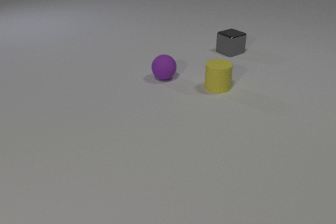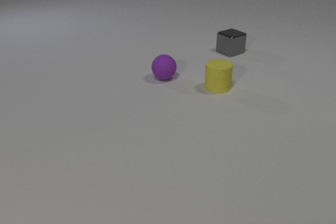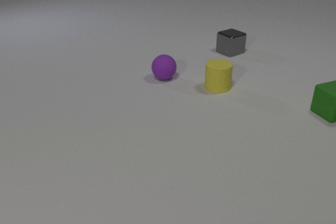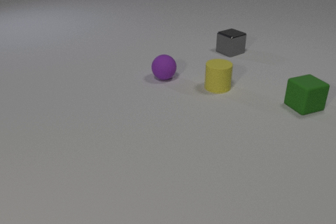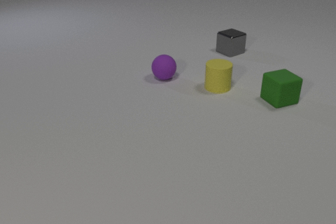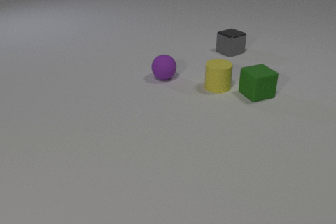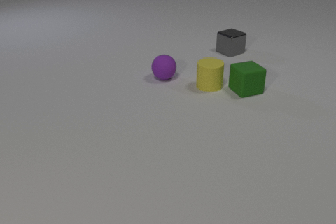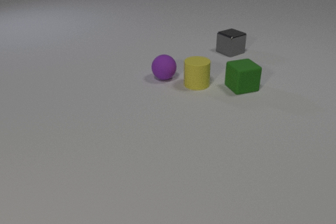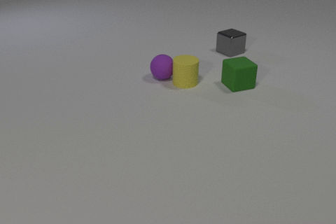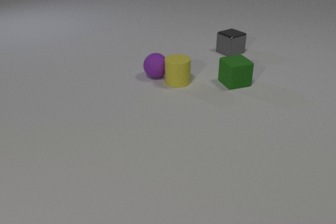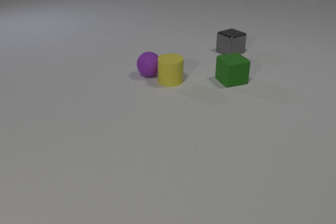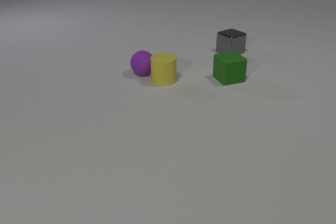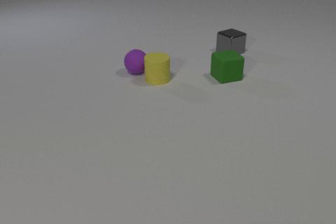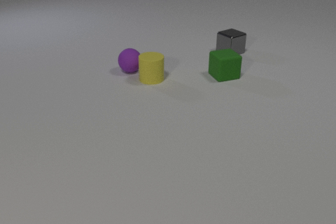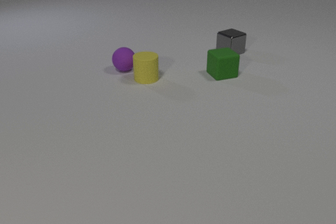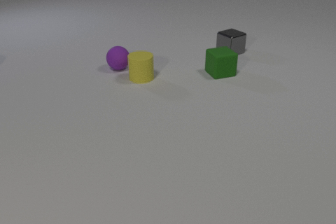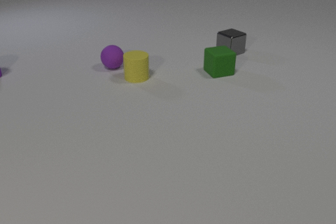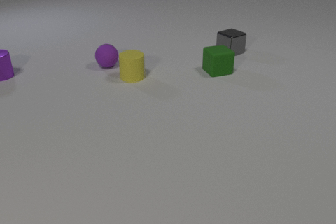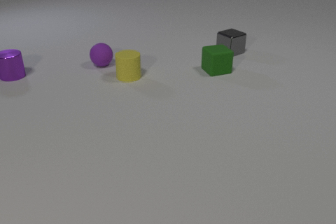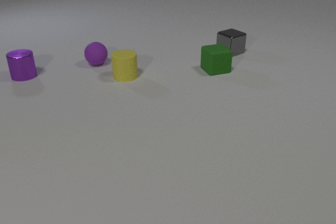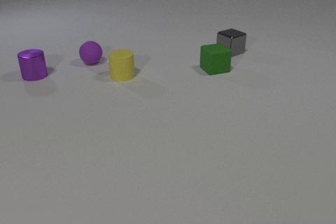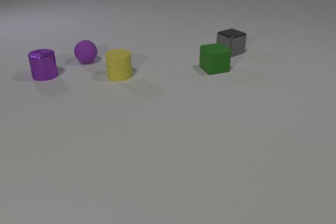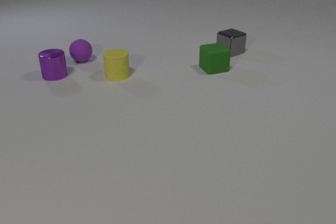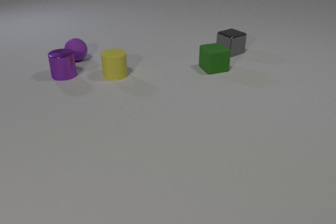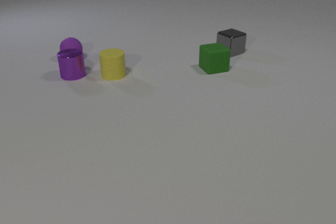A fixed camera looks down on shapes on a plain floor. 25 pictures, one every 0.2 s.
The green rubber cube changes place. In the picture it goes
to the left.
The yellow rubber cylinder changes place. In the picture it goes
to the left.
0.0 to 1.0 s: The green rubber cube comes in at the right edge, slides to the left.
1.0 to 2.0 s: The green rubber cube slides away from the camera and to the left. The yellow rubber cylinder slides to the left. The purple rubber sphere rolls to the left and away from the camera. The green rubber cube and the yellow rubber cylinder collide. The yellow rubber cylinder and the purple rubber sphere collide.
2.0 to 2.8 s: The green rubber cube slides away from the camera and to the left. The yellow rubber cylinder slides to the left. The purple rubber sphere rolls to the left and away from the camera.
2.8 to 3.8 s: The green rubber cube slides away from the camera and to the left. The yellow rubber cylinder slides to the left. The purple rubber sphere rolls to the left and away from the camera. The purple metal cylinder comes in at the left edge, slides to the right.
3.8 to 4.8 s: The yellow rubber cylinder slides to the left. The purple rubber sphere rolls to the left and away from the camera. The purple metal cylinder slides to the right.
Are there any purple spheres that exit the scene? no.
How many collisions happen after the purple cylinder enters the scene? 0.
How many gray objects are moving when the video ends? 0.
